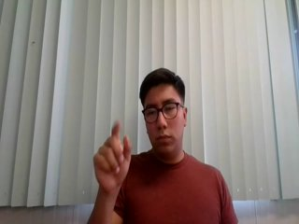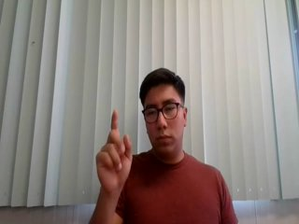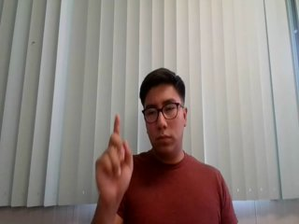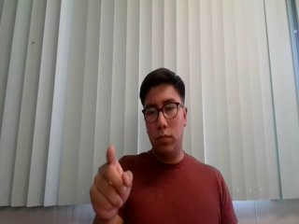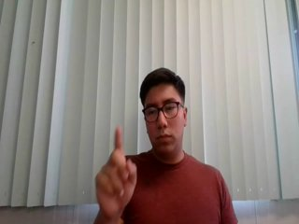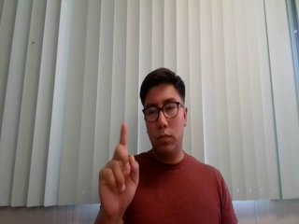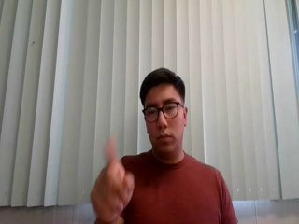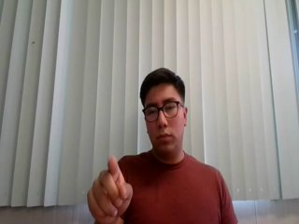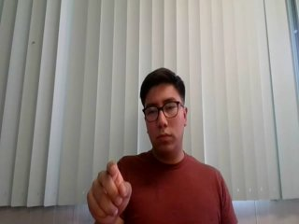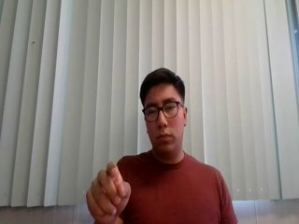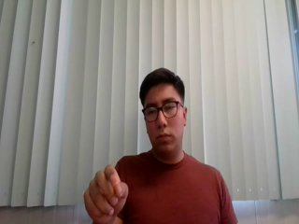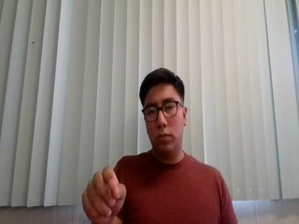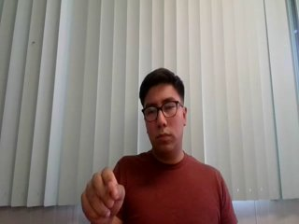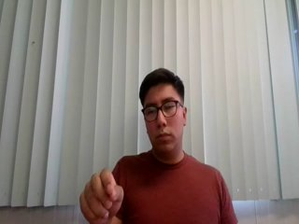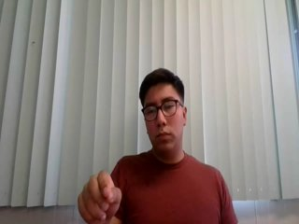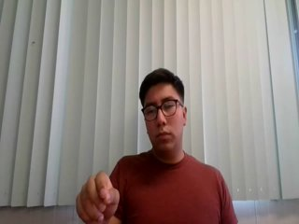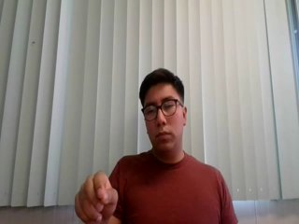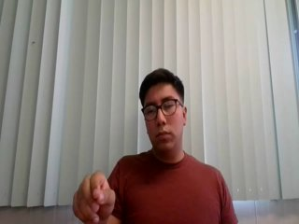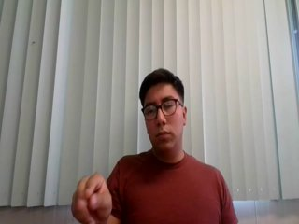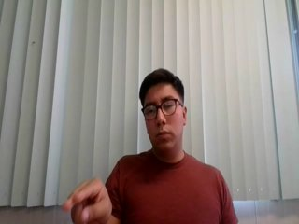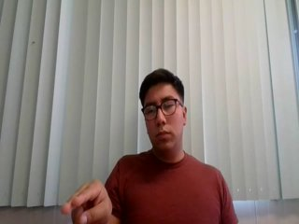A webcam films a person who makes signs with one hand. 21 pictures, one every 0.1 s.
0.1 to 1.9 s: Double click with one finger.
